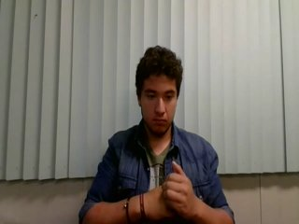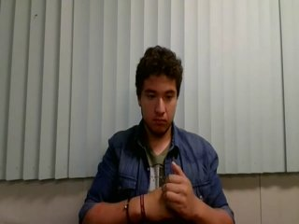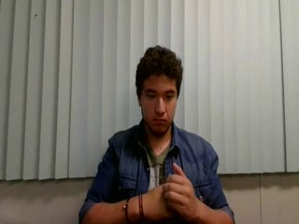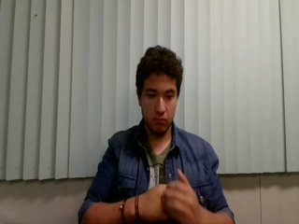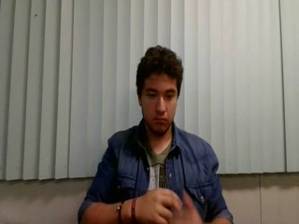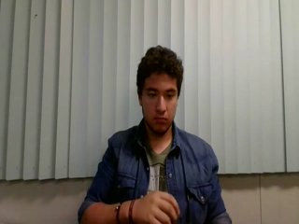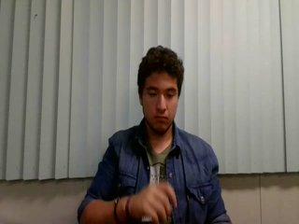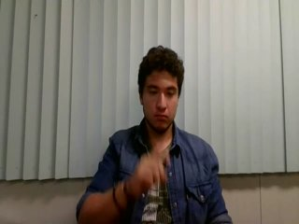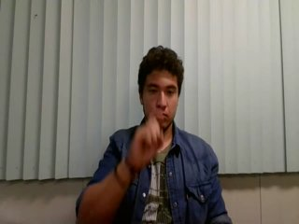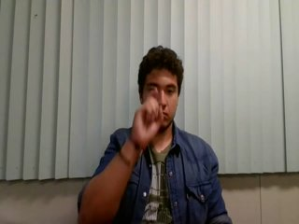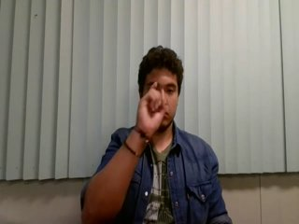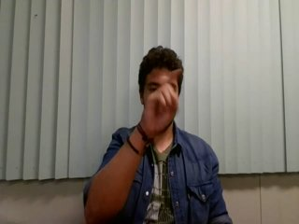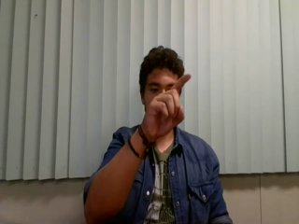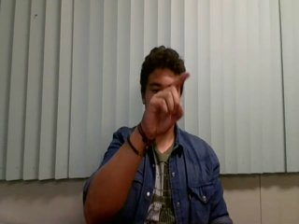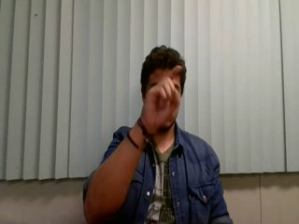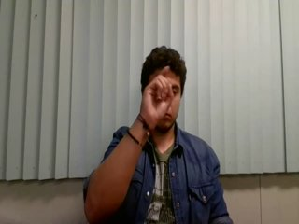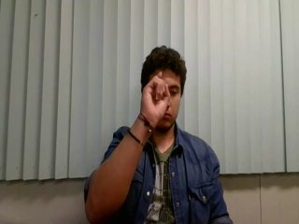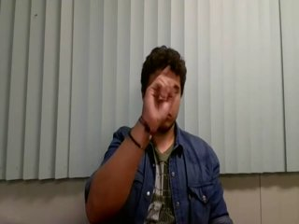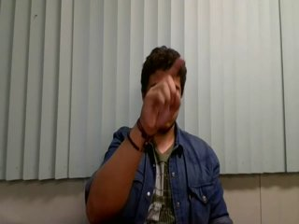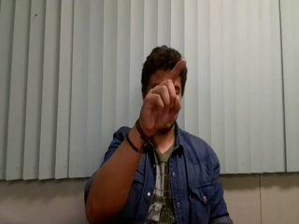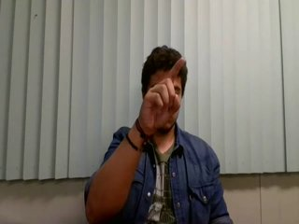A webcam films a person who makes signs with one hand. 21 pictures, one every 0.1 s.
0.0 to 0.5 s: Non-gesture.
0.6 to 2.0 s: Double click with one finger.
